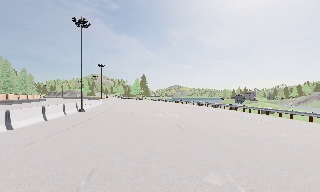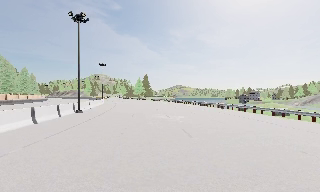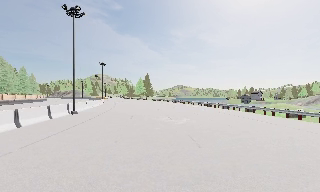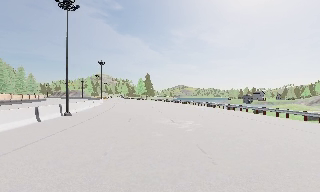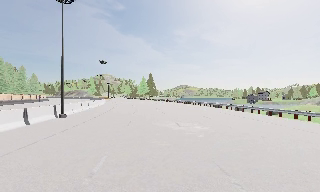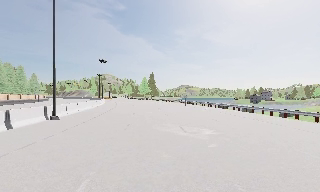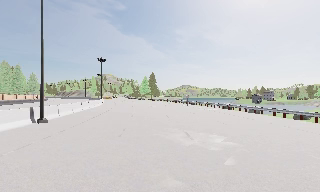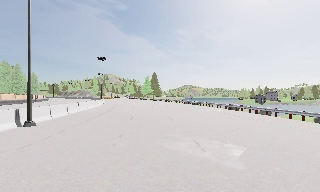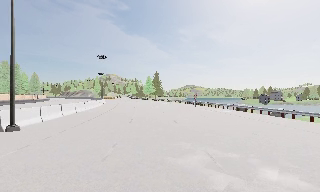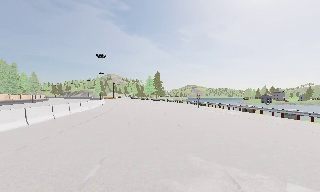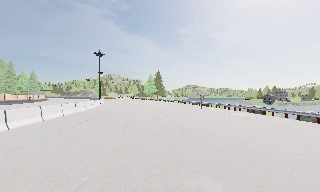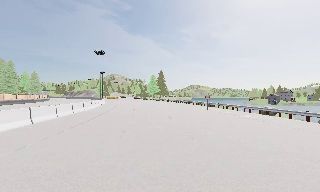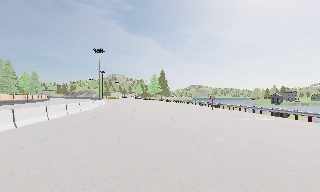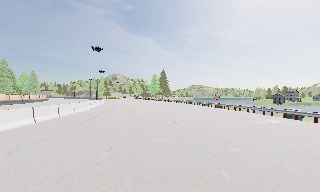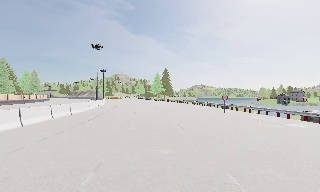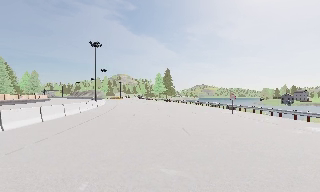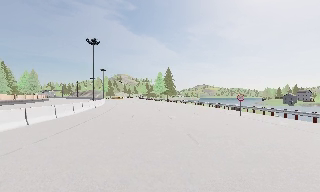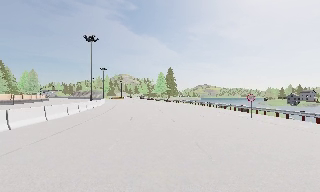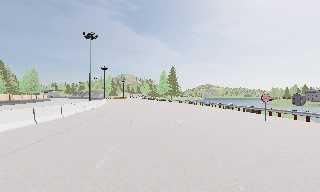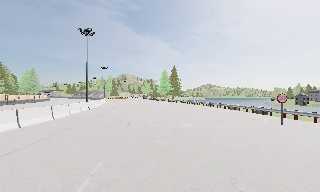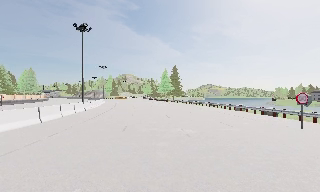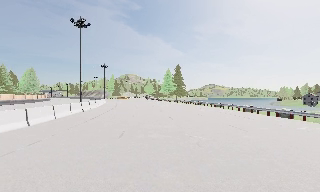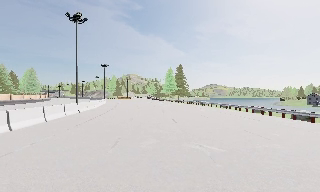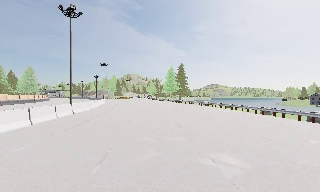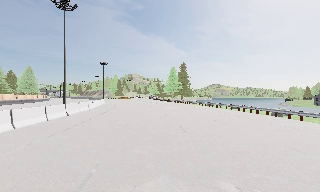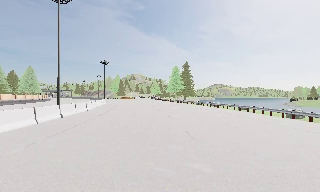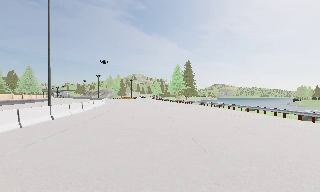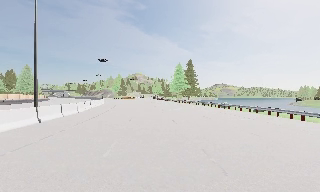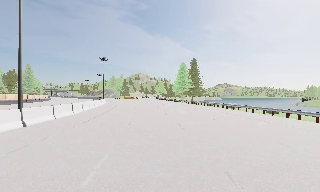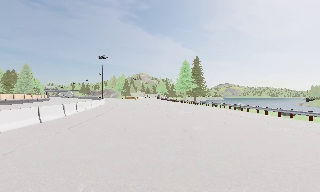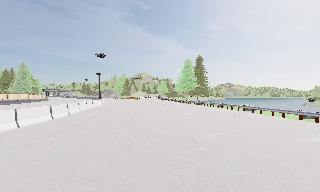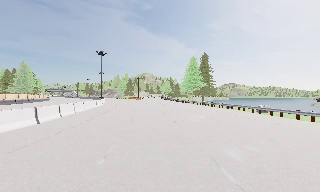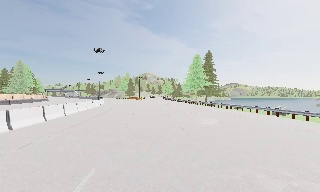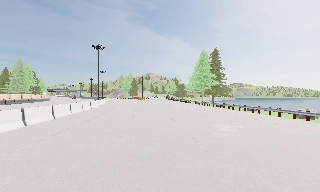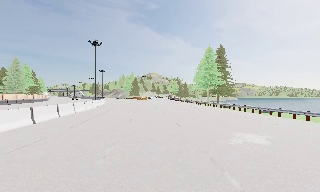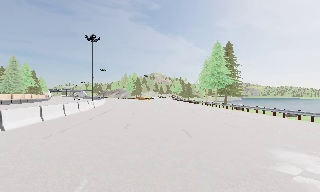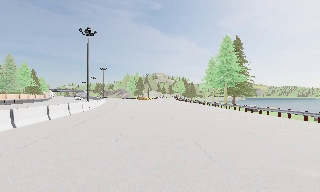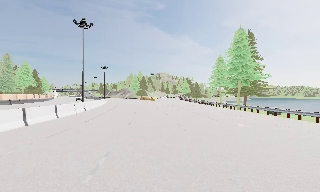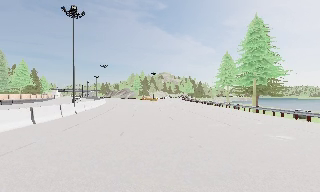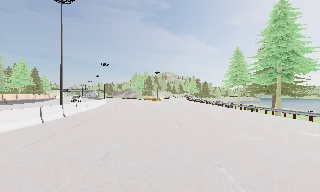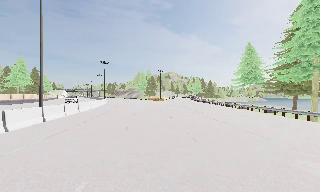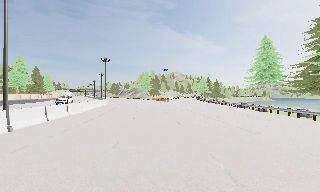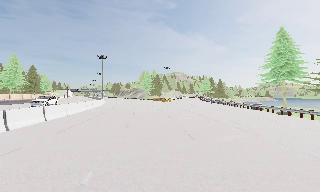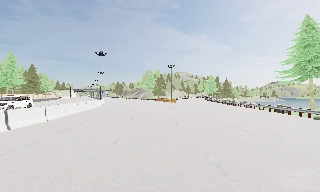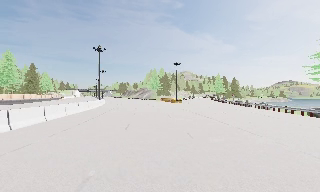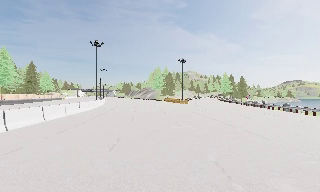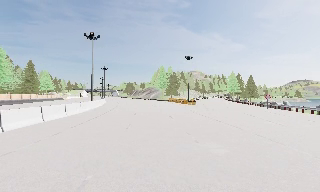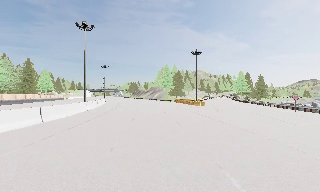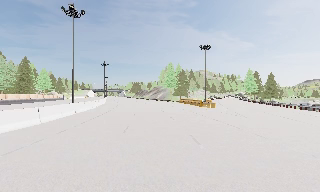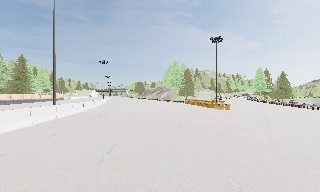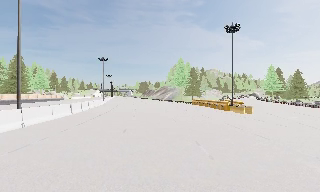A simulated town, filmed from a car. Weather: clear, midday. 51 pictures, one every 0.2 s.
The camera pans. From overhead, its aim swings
counterclockwise.
The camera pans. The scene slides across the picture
to the right.
0.0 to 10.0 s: The scene slides to the right, as the camera pans about 40 degrees to its left. It travels forward, about 115 m. It gains speed.
The film runs forward here.
